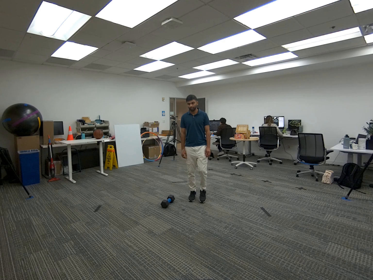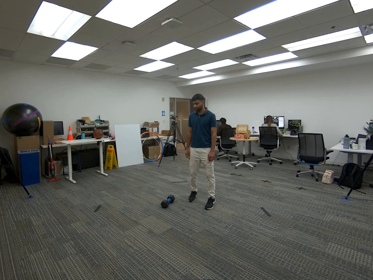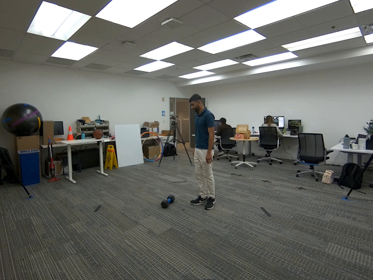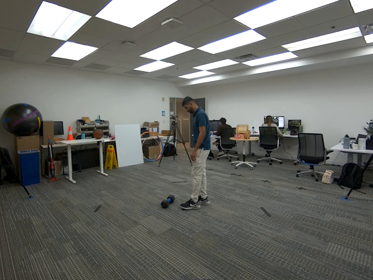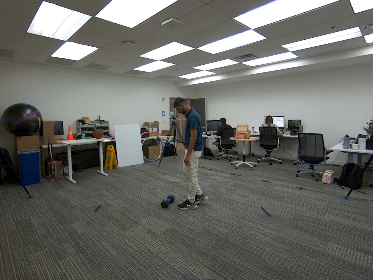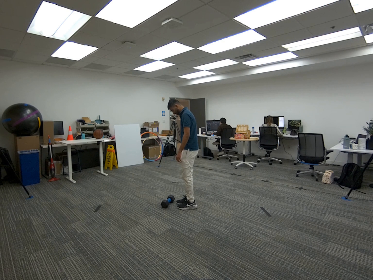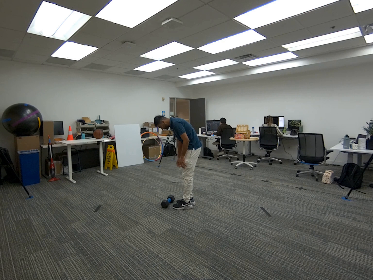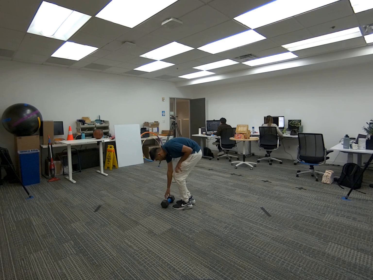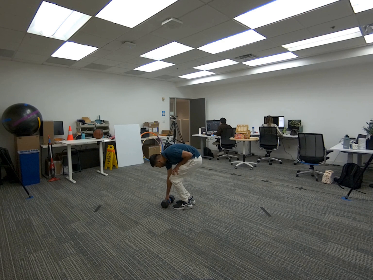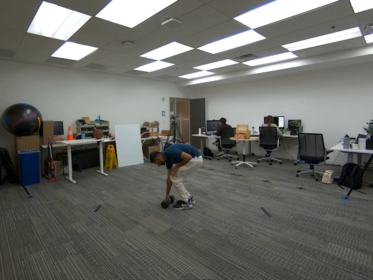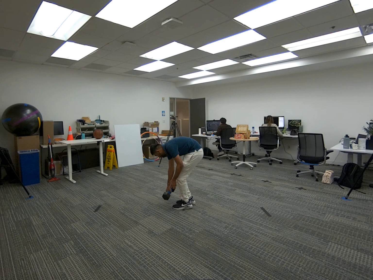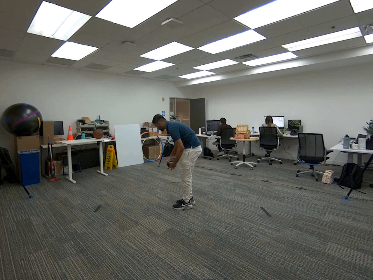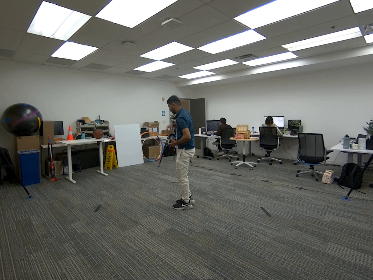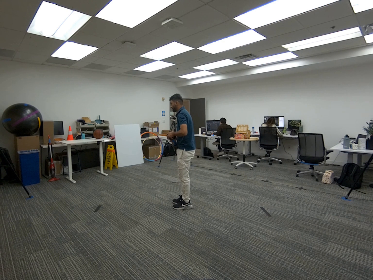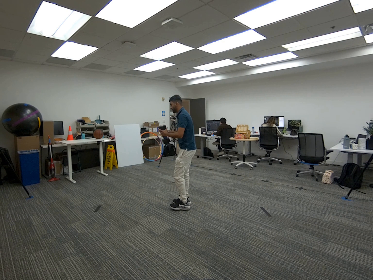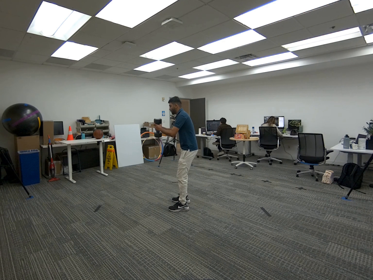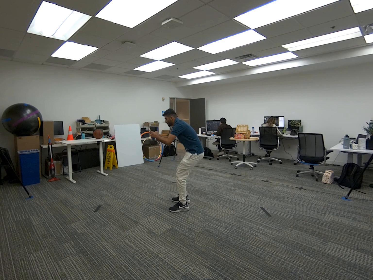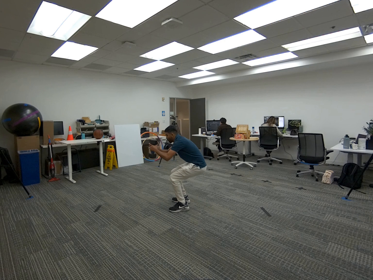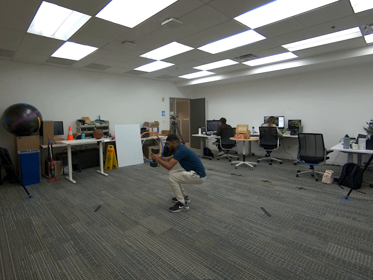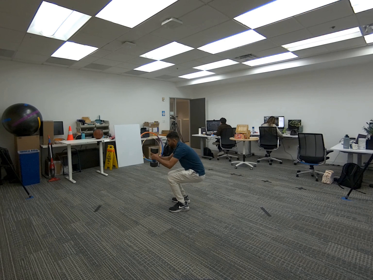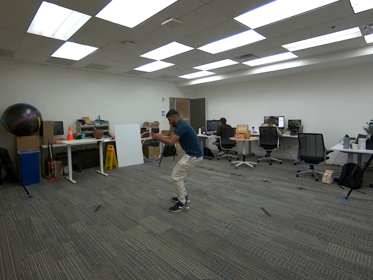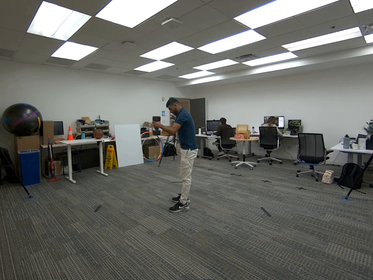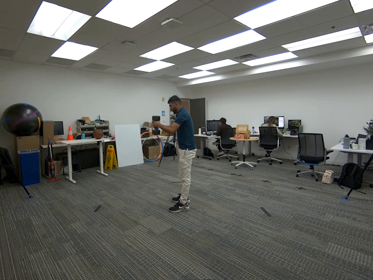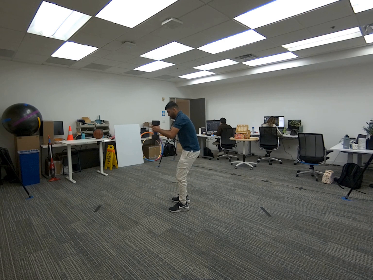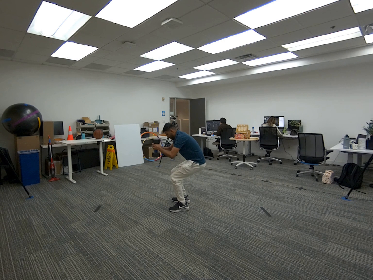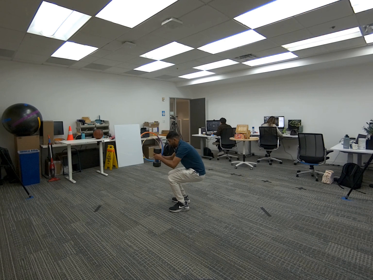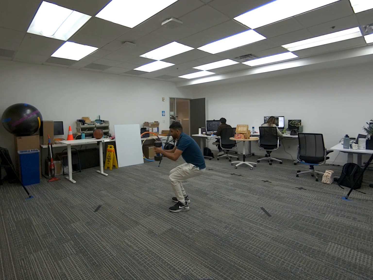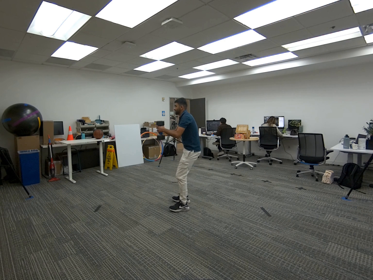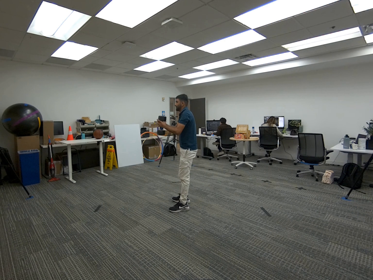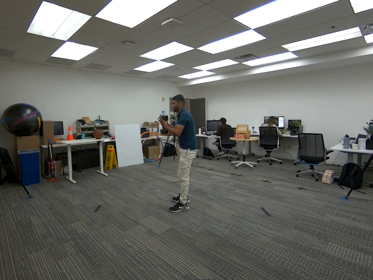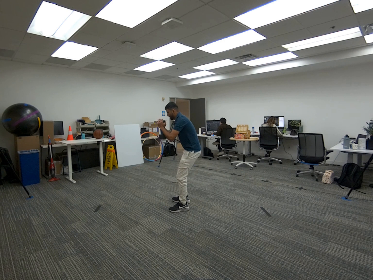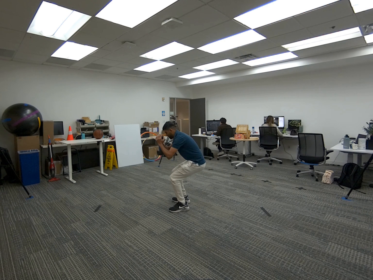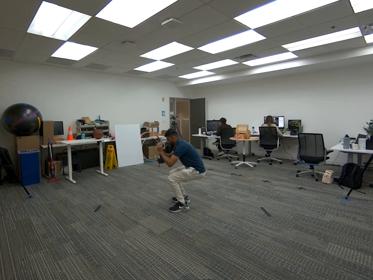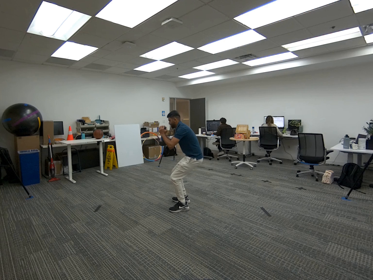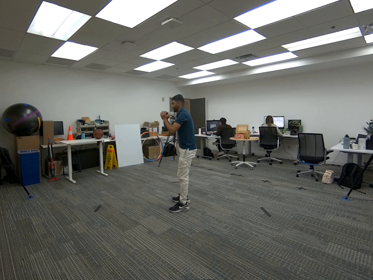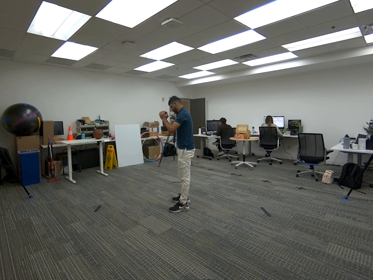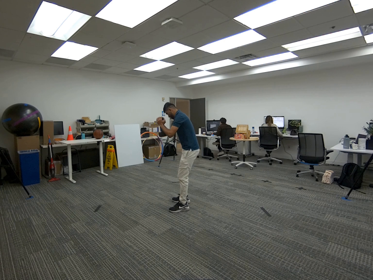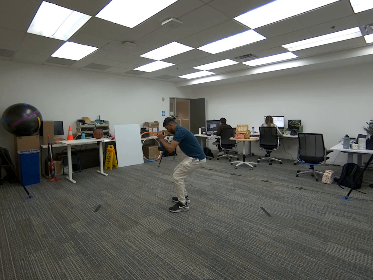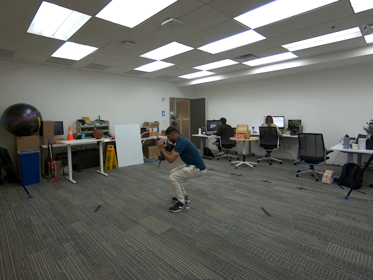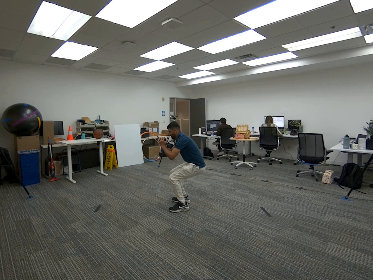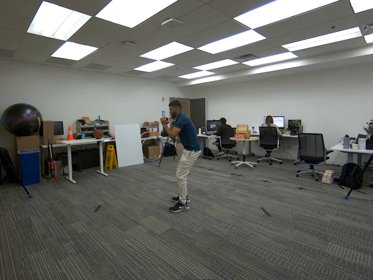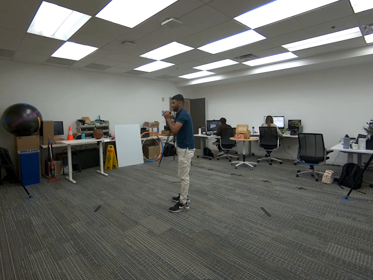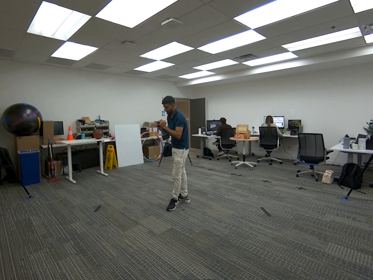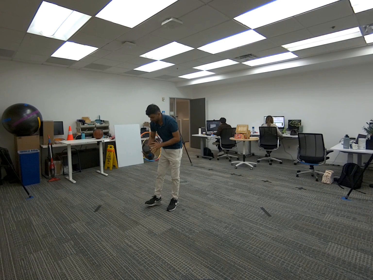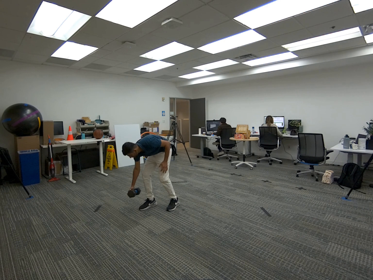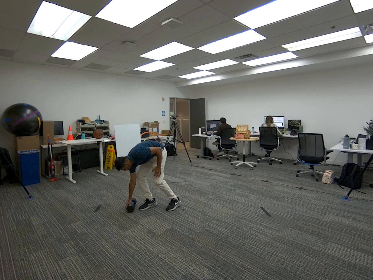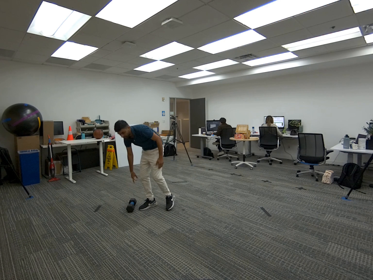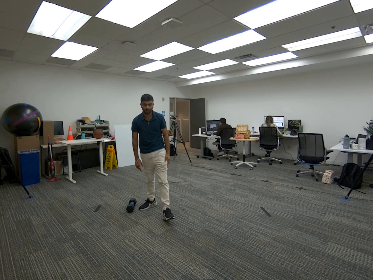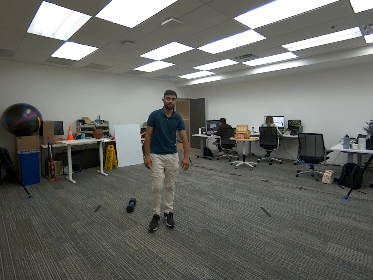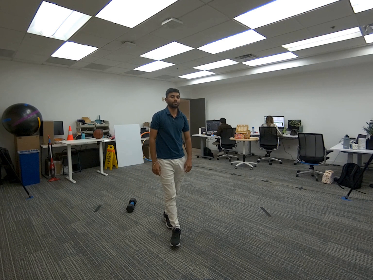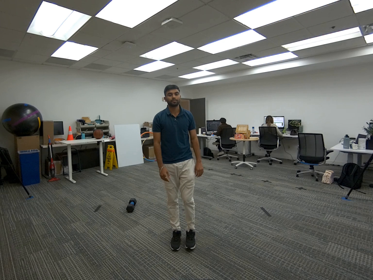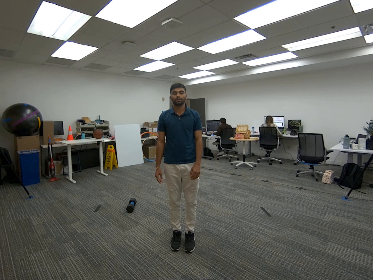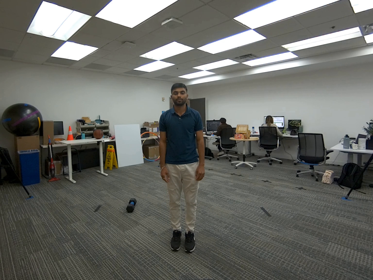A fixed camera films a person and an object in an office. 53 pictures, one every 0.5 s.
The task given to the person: Walk to the dumbbell and grasp it with both hands. Lift it close to your body with your elbows flexed and keep your arms steady. Lower your body into a squat by bending your knees, then extend your legs to return to a standing position. Continue repeating the squat while holding the dumbbell close to your body. When you are finished, carefully place the dumbbell back on the ground.
